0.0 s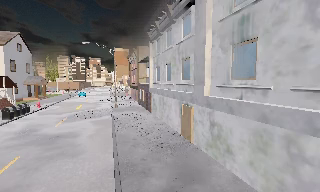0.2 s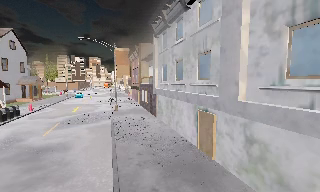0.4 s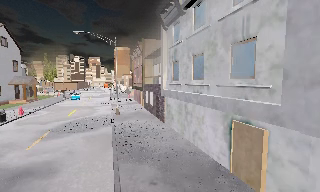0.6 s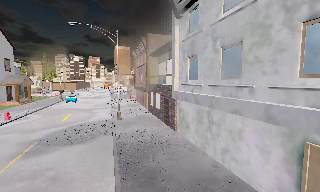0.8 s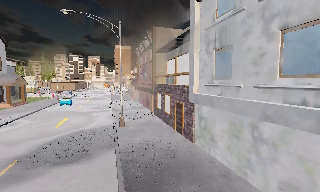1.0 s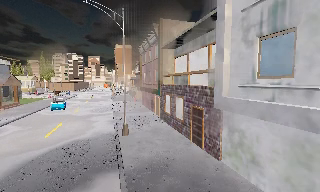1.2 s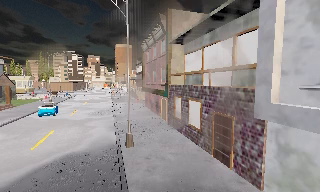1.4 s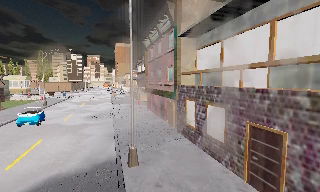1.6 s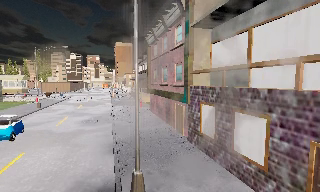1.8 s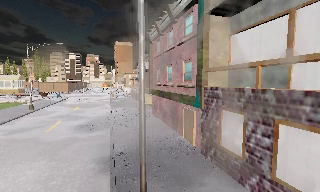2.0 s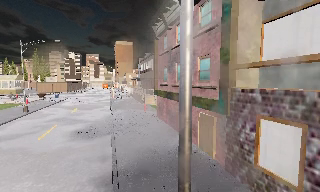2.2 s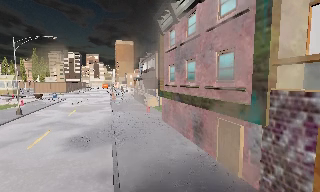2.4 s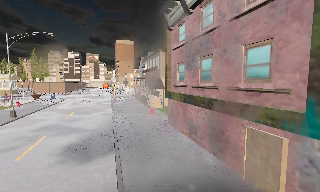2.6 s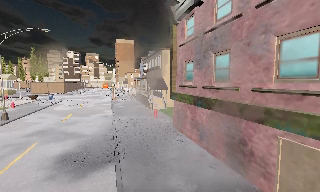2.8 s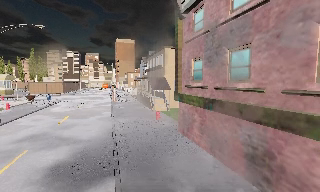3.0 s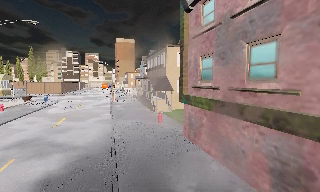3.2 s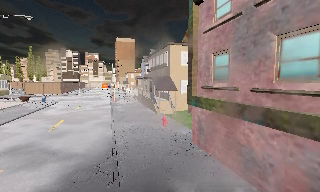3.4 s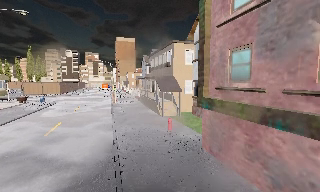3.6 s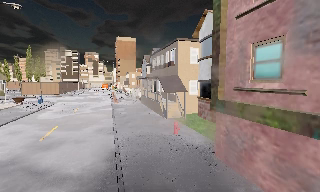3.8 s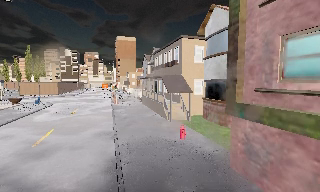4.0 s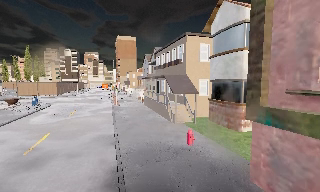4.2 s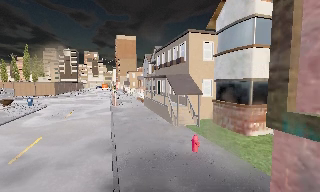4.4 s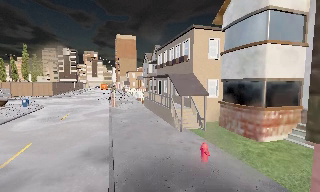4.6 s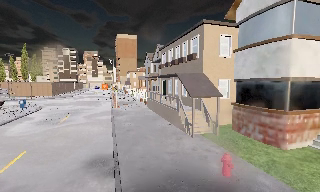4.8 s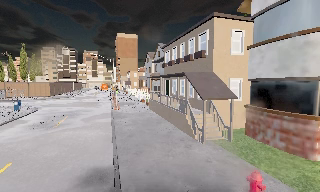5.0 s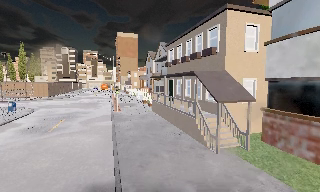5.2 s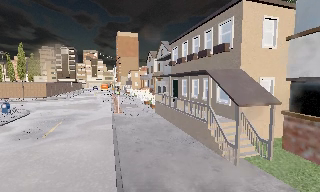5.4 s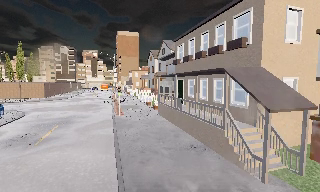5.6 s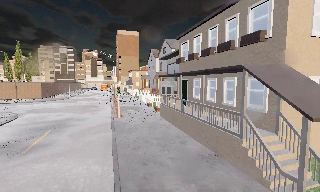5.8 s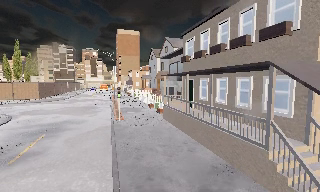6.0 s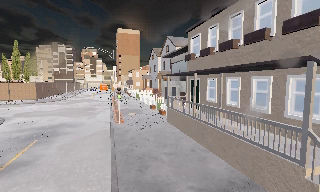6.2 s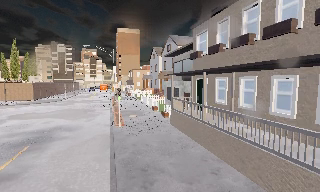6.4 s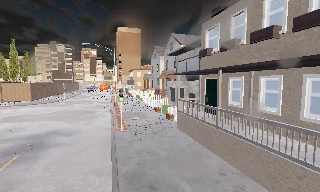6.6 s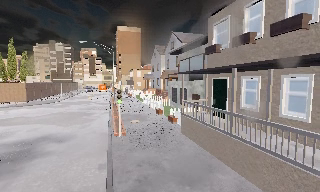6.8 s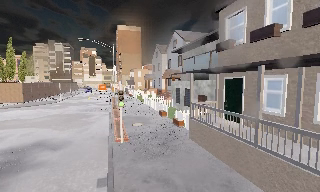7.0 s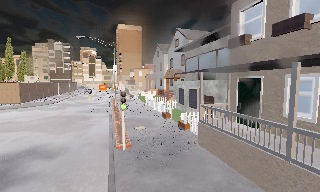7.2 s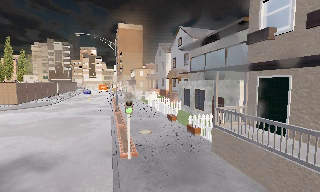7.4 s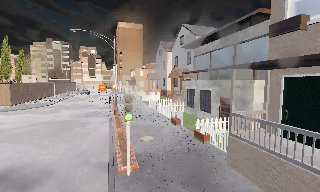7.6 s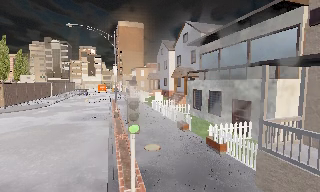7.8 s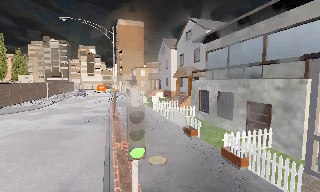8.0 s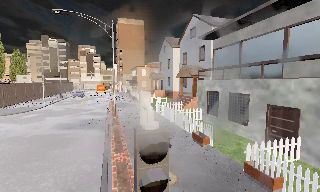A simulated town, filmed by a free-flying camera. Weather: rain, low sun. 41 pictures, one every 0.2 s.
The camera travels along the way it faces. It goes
forward.
0.0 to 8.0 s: The camera travels forward, about 50 m, so what stands in front looms larger. It loses speed.
The film runs forward here.
